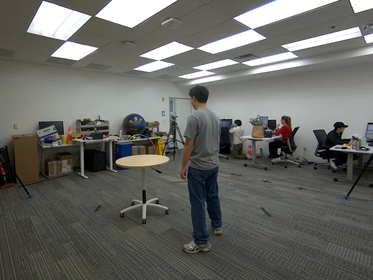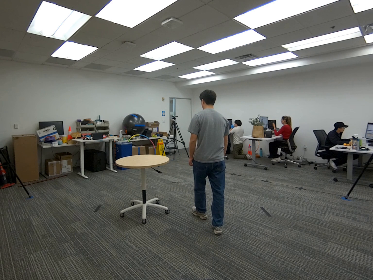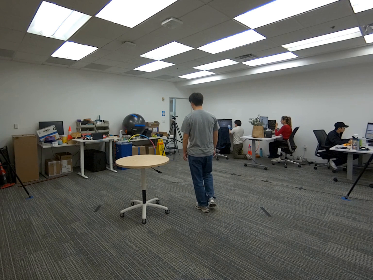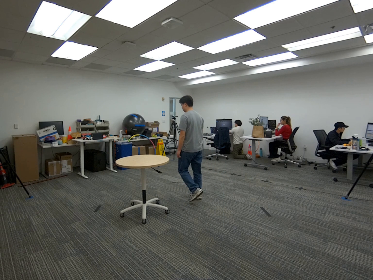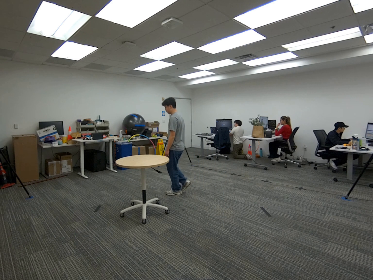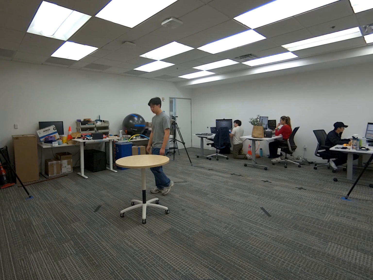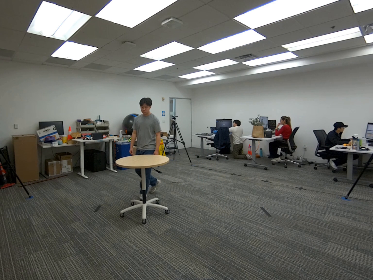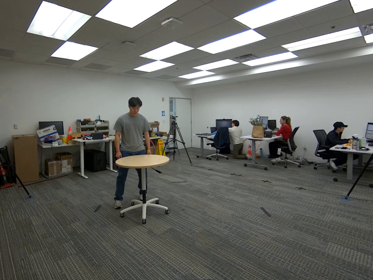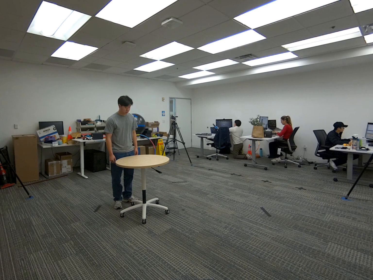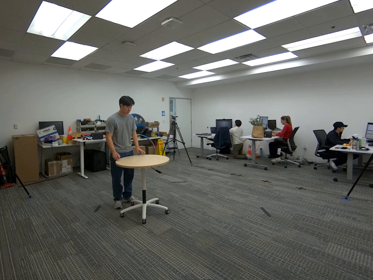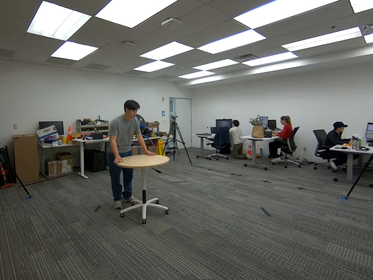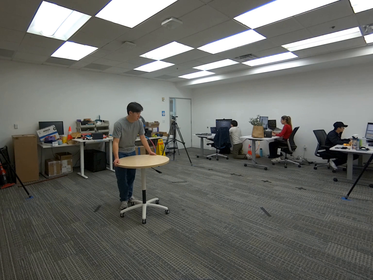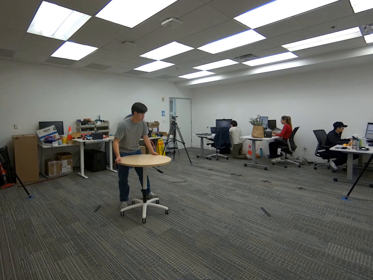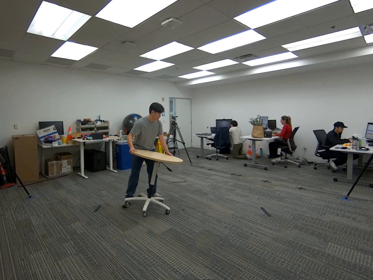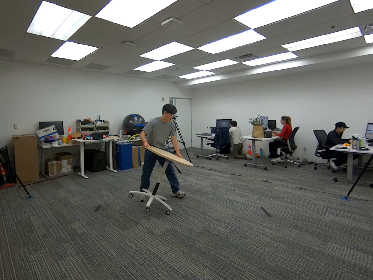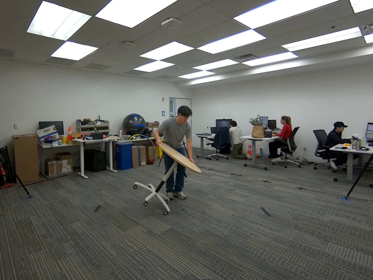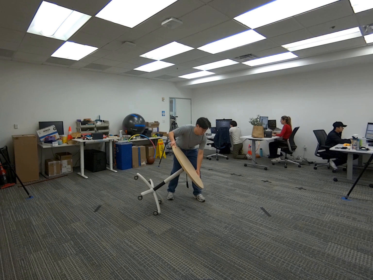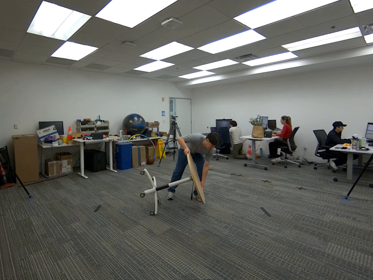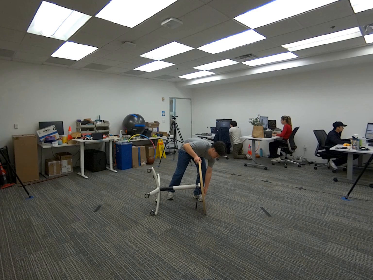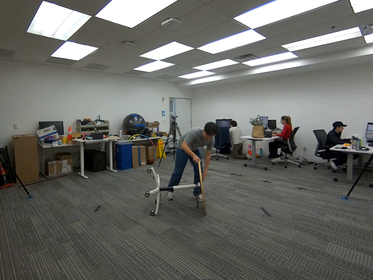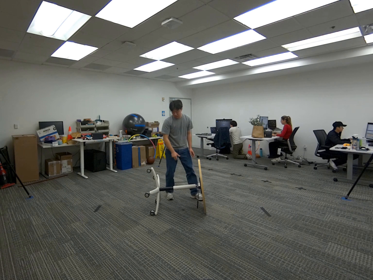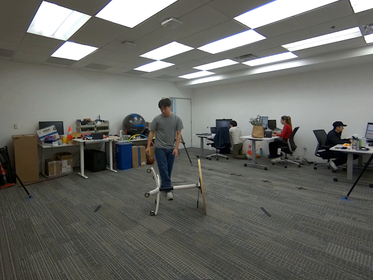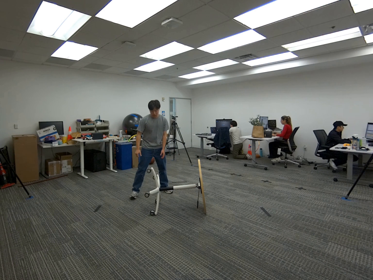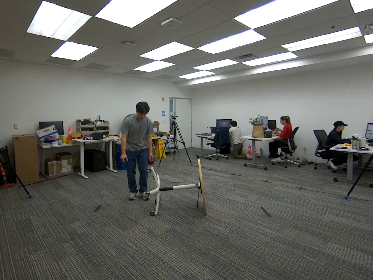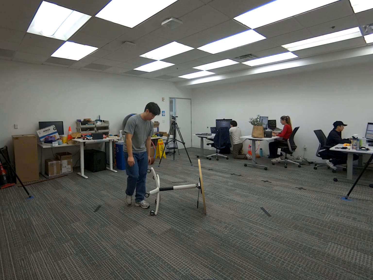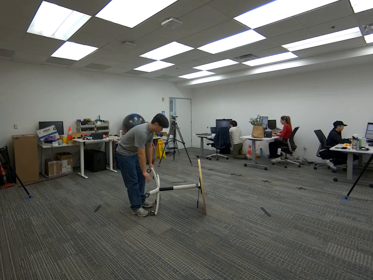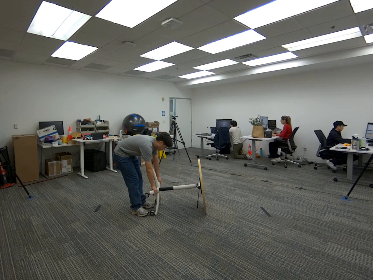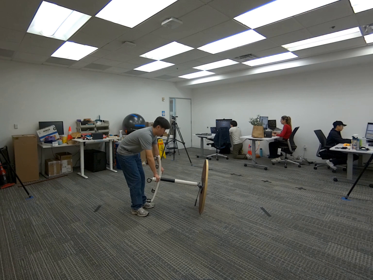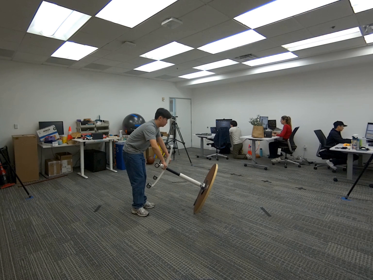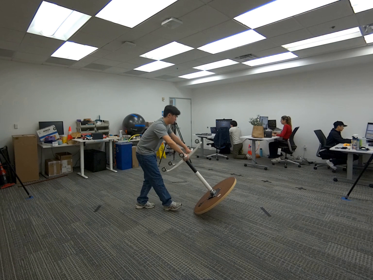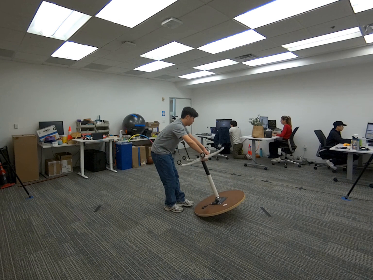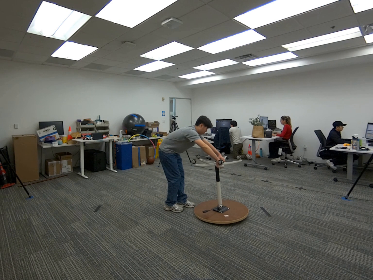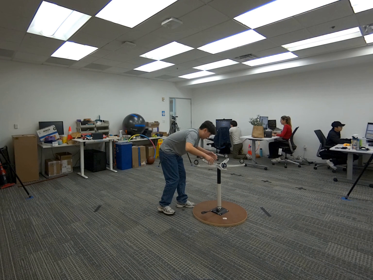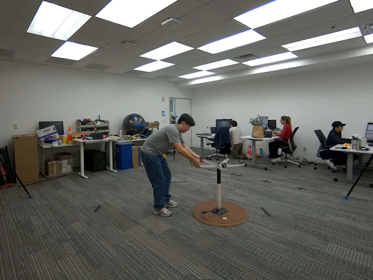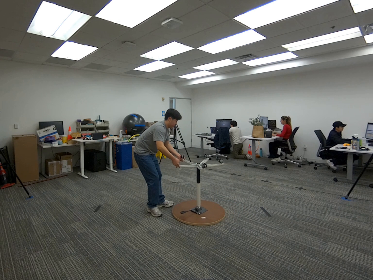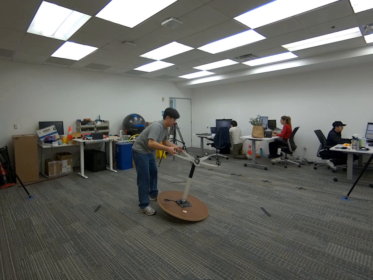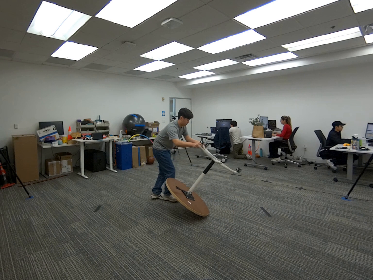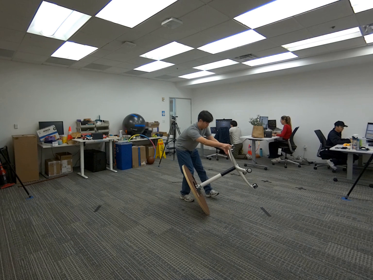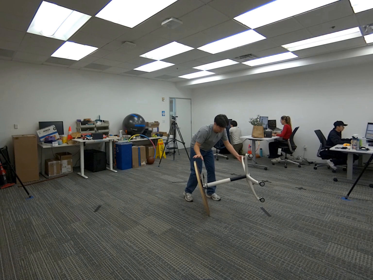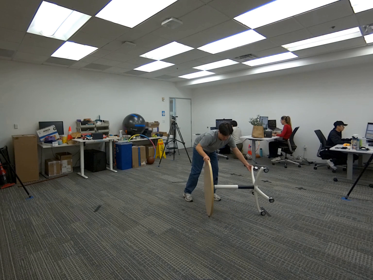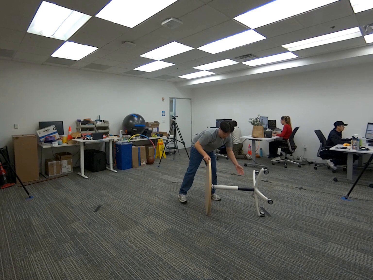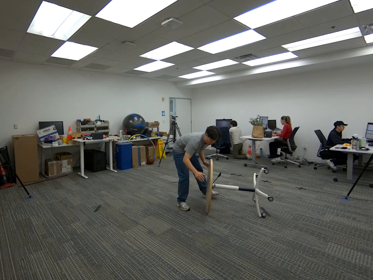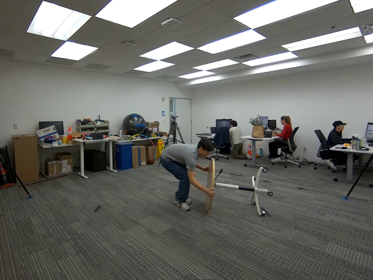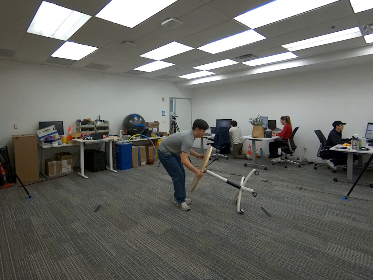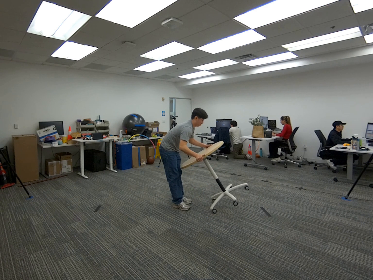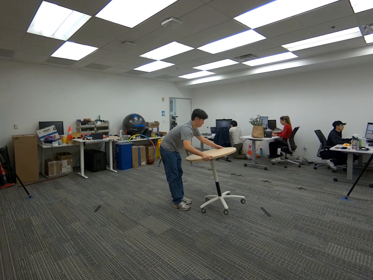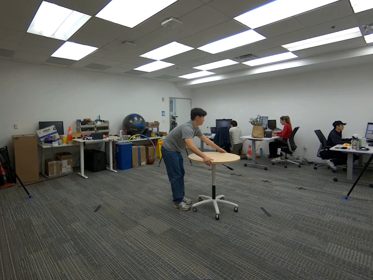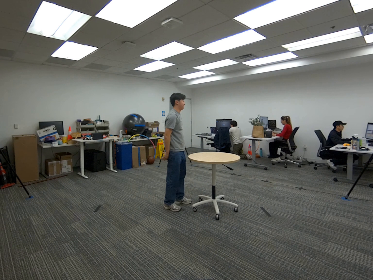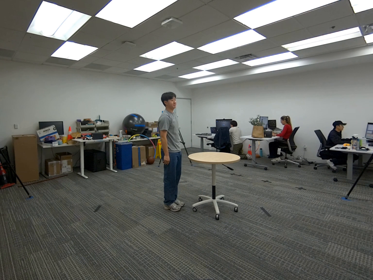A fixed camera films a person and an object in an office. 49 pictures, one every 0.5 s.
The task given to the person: "Walk to the round table and use both hands to lower it onto its side. Flip the table so the wheels are facing upward, then rotate it again onto its side, and continue rotating it until it returns to an upright position.
